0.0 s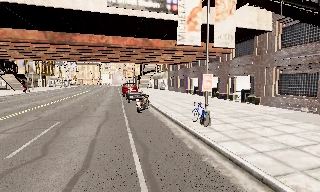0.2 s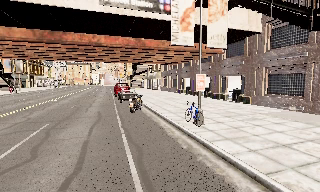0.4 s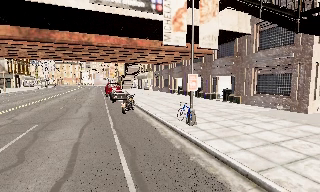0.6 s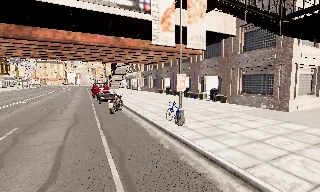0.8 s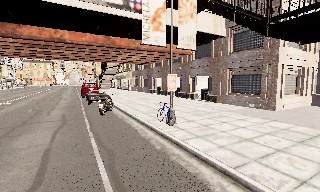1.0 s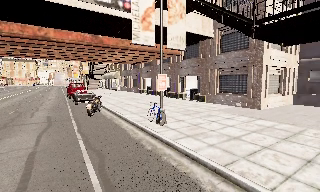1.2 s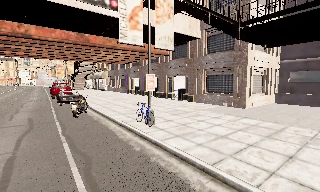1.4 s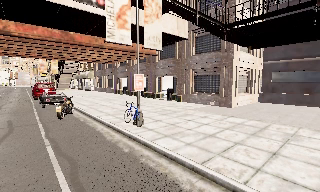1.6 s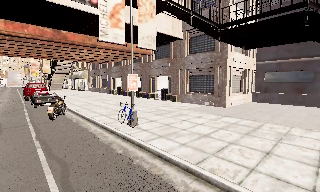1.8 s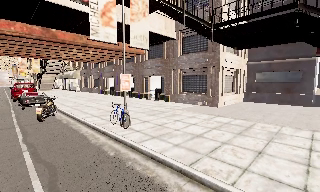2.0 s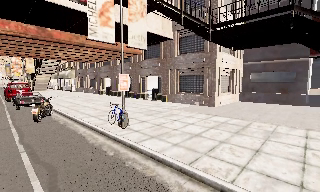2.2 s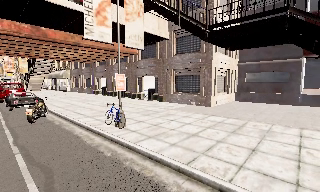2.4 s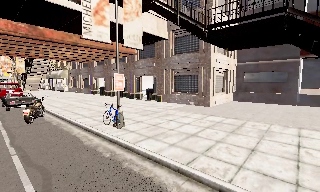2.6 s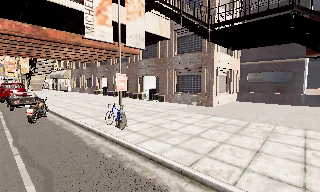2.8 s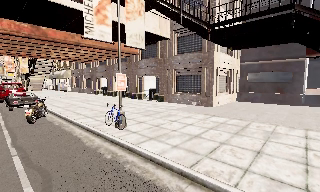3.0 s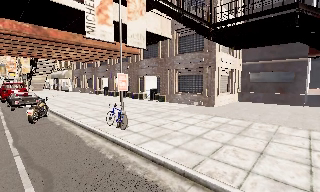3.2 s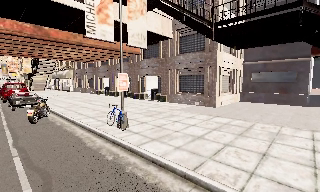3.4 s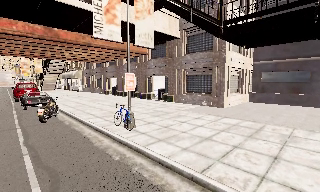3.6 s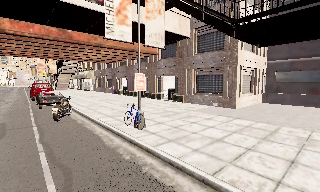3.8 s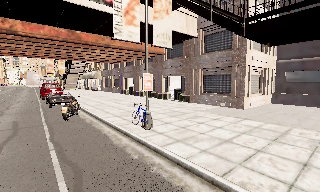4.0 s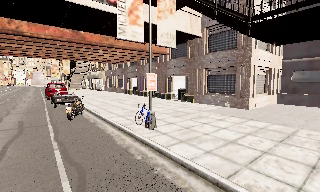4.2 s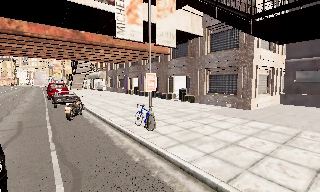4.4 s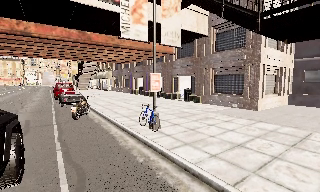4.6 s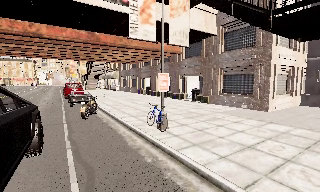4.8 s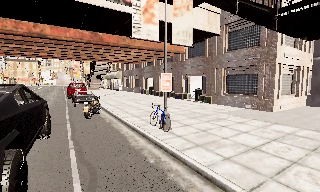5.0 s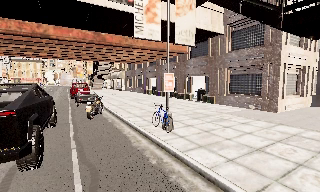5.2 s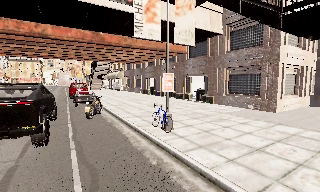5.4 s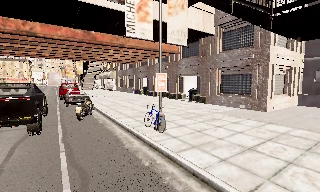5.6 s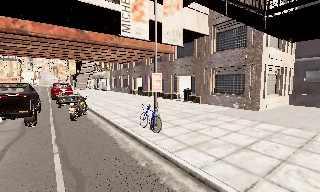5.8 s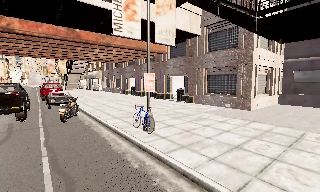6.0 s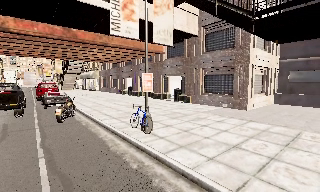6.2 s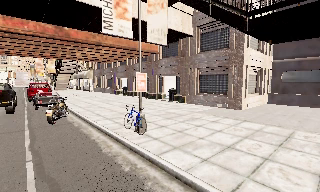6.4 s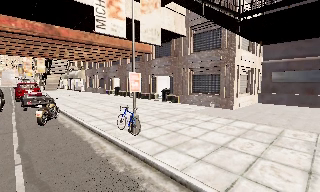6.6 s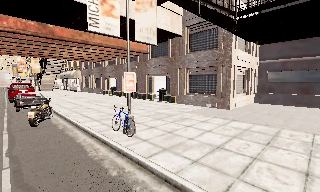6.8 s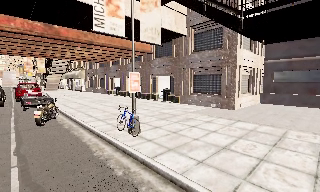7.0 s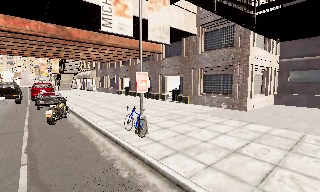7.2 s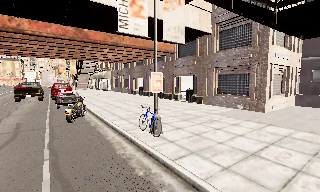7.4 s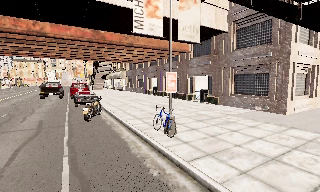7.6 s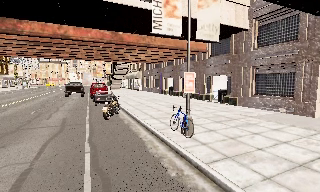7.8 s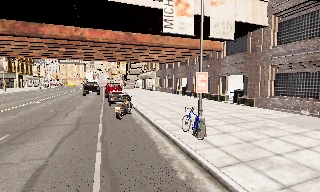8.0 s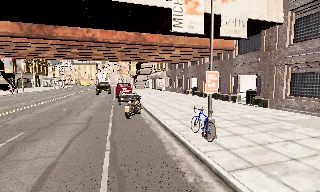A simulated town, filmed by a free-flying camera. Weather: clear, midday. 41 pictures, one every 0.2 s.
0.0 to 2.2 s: The camera pans to its right, which is clockwise from overhead, by about 30 degrees.
2.2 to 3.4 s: The camera shifts only a little, or ends up much as it began.
3.4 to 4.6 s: The camera pans to its left, which is counterclockwise from overhead, by about 10 degrees.
4.6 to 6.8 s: The camera pans to its right, which is clockwise from overhead, by about 10 degrees. It travels forward, about 0.5 m, so what stands in front looms larger.
6.8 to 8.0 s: The camera swings to its left by about 25 degrees, and the scene slides to the right.
The film runs forward here.
